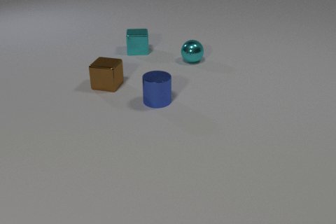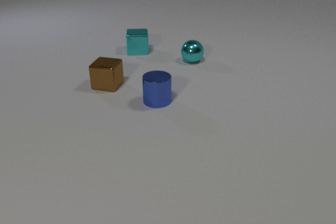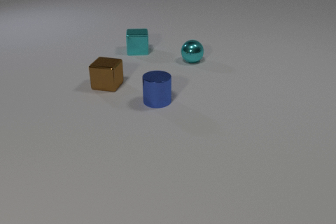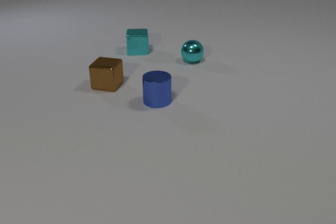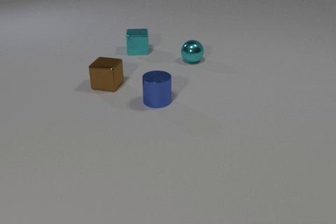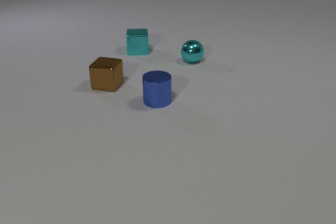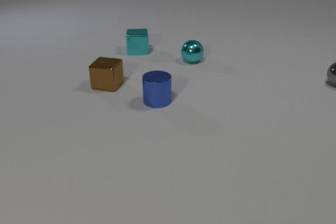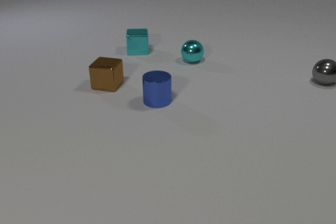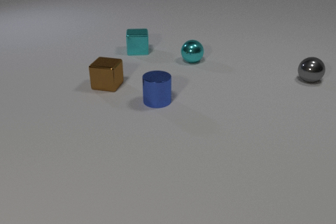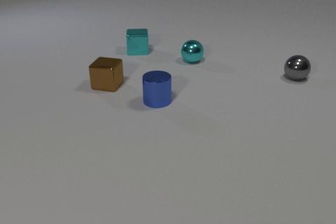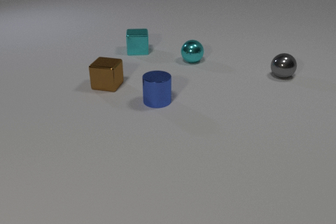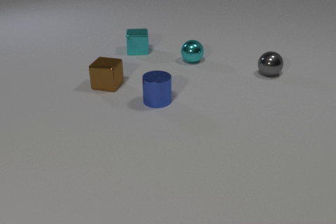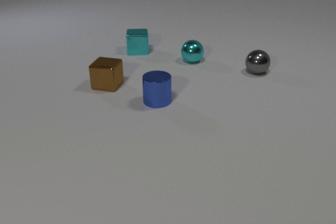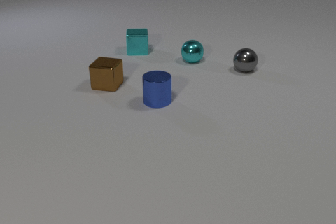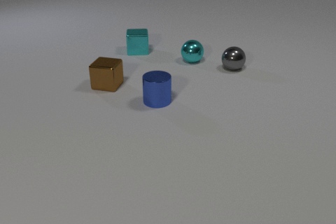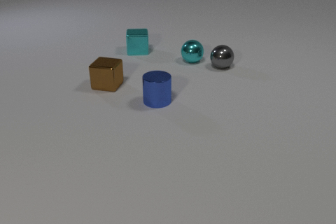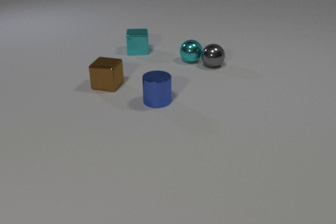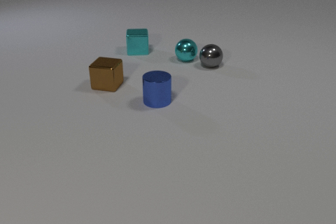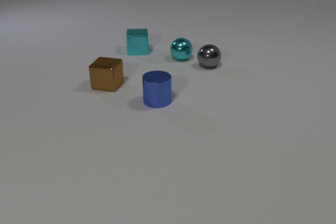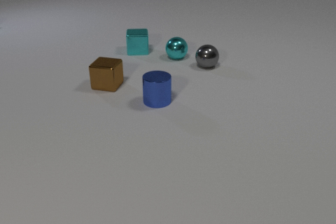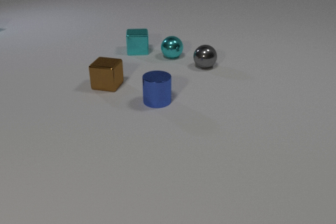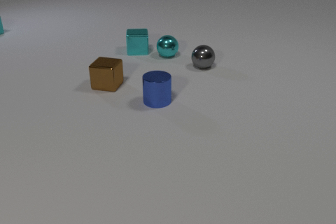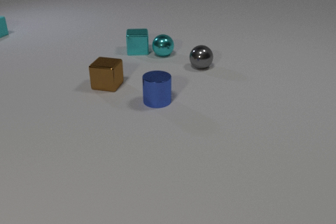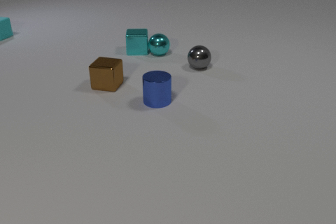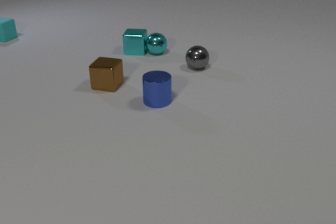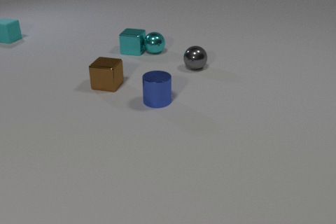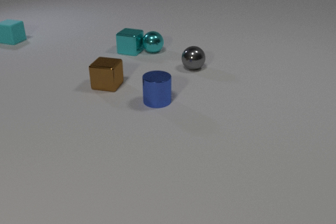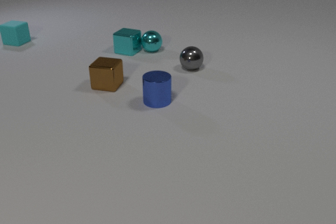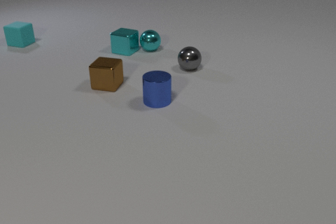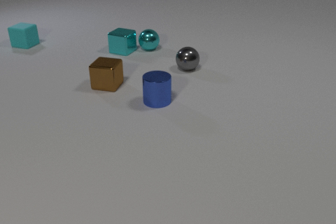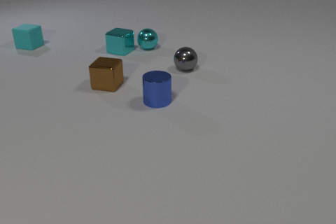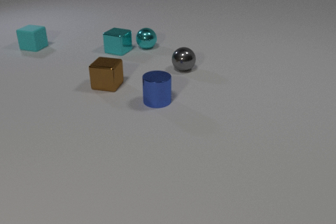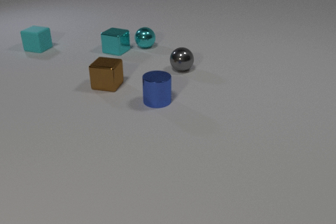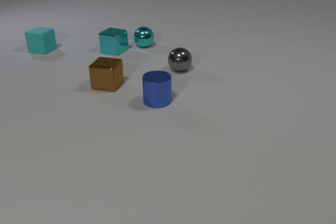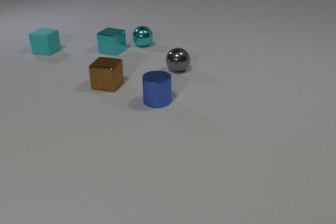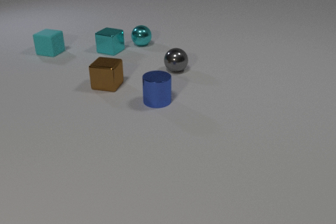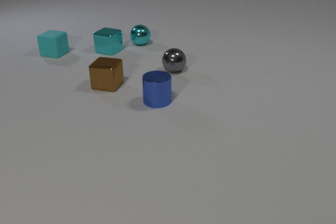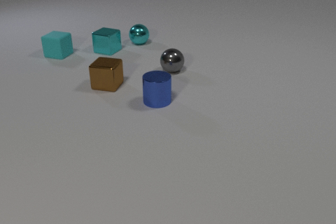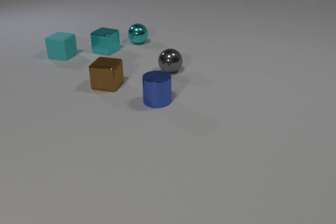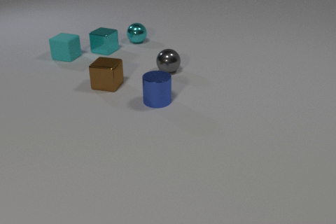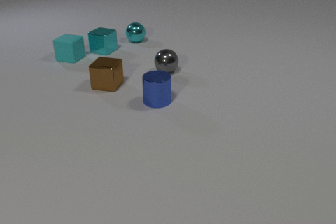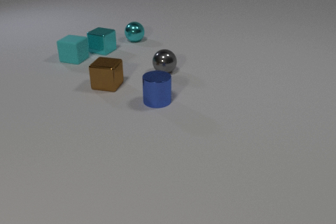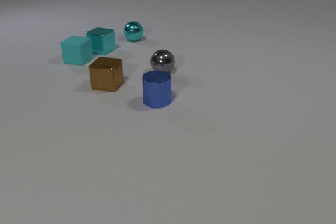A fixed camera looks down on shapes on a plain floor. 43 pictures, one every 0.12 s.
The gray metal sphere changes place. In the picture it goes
to the left.
0.00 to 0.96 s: The gray metal sphere comes in at the right edge, rolls to the left.
0.96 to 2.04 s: The gray metal sphere rolls to the left. The cyan metal sphere rolls to the left. The gray metal sphere and the cyan metal sphere collide.
2.04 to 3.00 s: The gray metal sphere rolls to the left and toward the camera. The cyan metal sphere rolls to the left and away from the camera. The cyan rubber cube comes in at the left edge, slides toward the camera and to the right. The cyan metal cube slides to the left. The cyan metal sphere and the cyan metal cube collide.
3.00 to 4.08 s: The gray metal sphere rolls to the left. The cyan metal sphere rolls away from the camera and to the left. The cyan rubber cube slides toward the camera and to the right. The cyan metal cube slides to the left.
4.08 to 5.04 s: The gray metal sphere rolls to the left. The cyan metal sphere rolls away from the camera and to the left. The cyan rubber cube slides toward the camera and to the right. The cyan metal cube slides to the left.
What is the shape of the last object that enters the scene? cube.
How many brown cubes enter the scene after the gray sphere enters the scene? 0.
What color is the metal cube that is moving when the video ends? cyan.
